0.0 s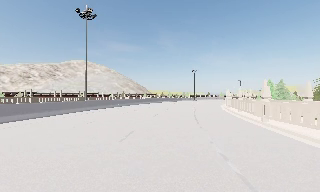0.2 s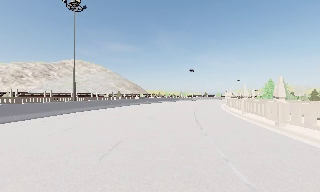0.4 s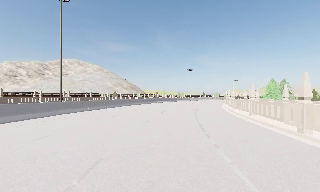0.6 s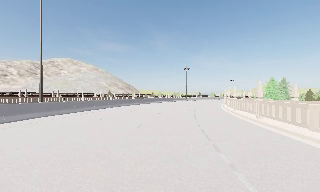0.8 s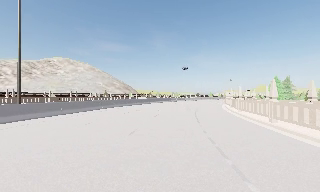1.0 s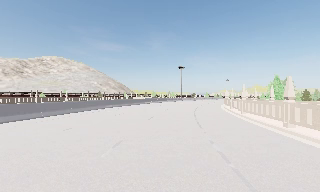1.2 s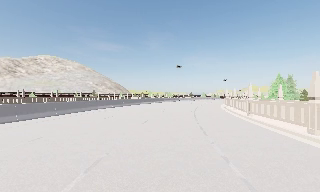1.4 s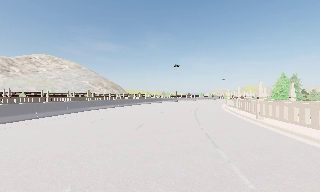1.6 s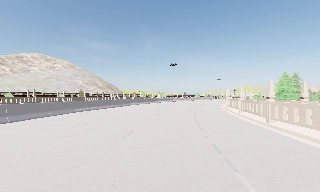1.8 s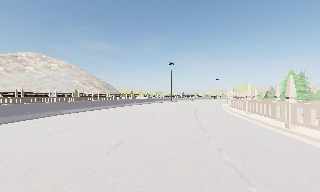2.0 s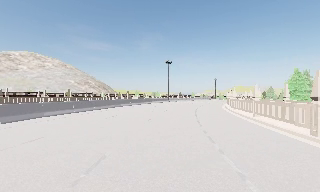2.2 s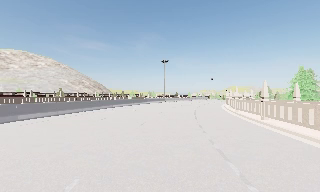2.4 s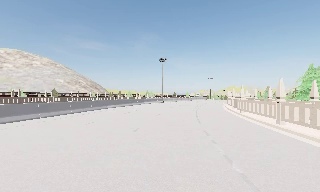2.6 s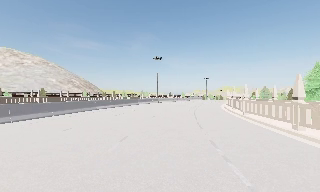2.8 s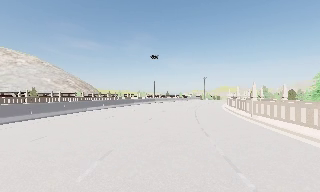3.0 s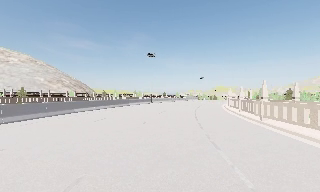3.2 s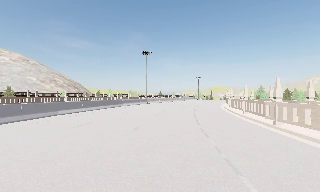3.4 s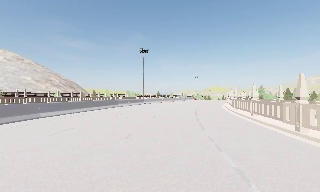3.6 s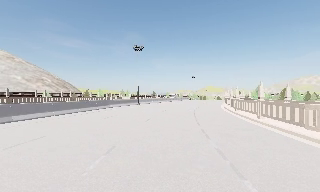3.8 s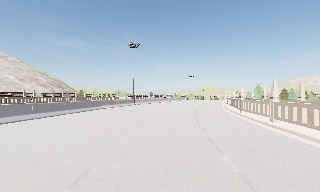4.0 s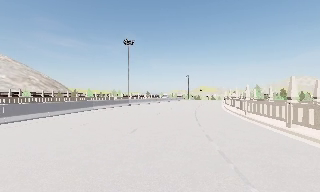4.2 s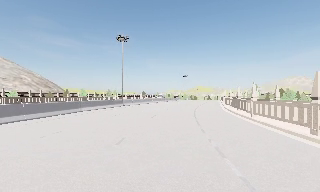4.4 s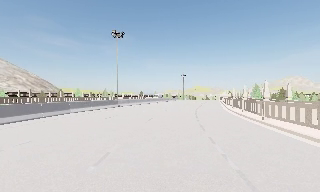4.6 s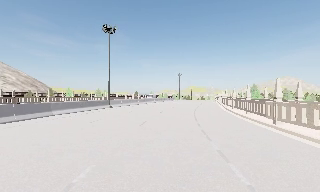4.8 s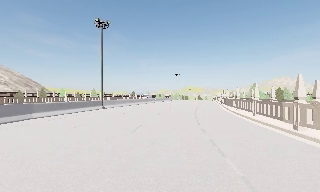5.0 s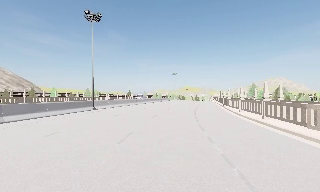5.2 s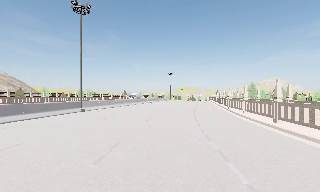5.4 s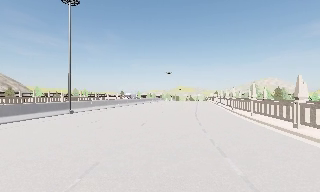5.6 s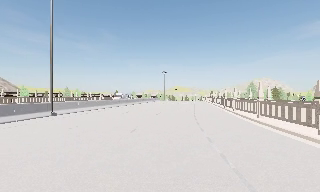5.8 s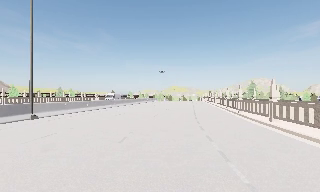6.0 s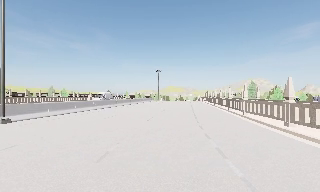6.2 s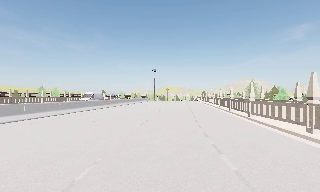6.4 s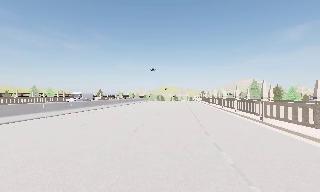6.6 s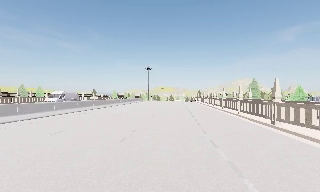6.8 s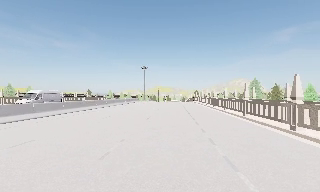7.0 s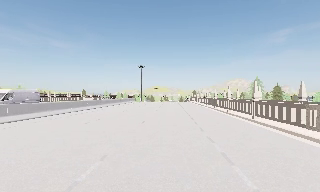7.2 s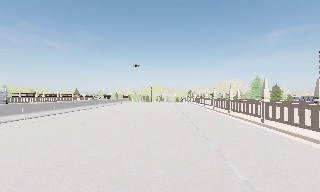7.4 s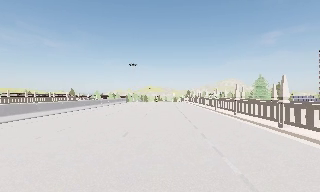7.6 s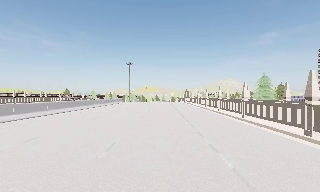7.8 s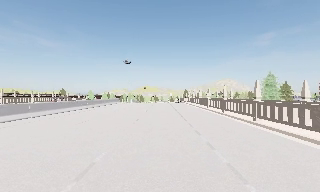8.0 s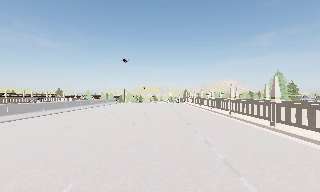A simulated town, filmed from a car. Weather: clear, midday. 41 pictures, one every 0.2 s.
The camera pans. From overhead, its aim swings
clockwise.
The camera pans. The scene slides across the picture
to the left.
0.0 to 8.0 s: The camera swings to its right by about 45 degrees, and the scene slides to the left. It travels forward, about 70 m.
The film runs forward here.
